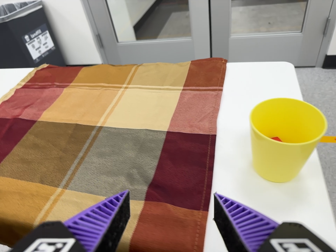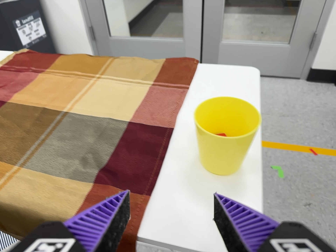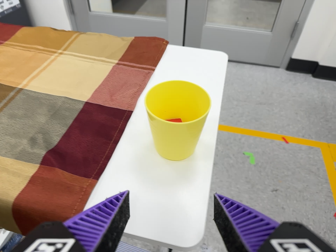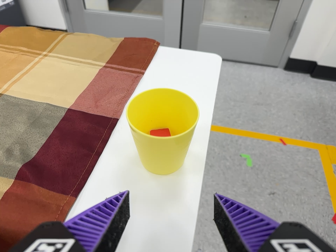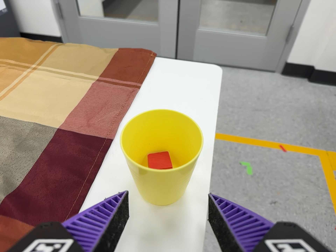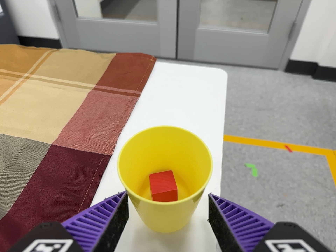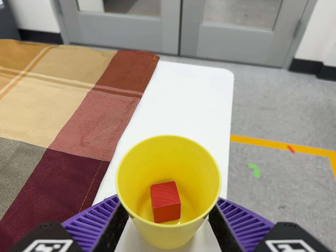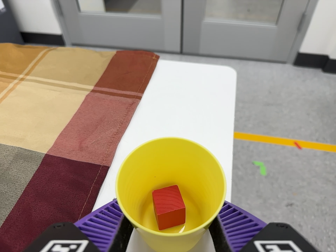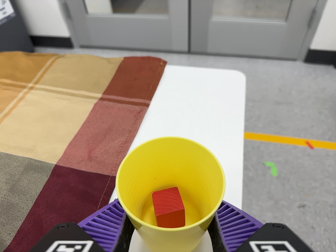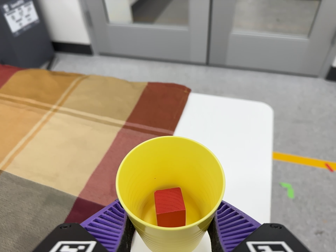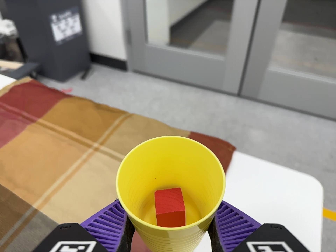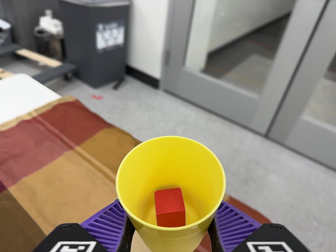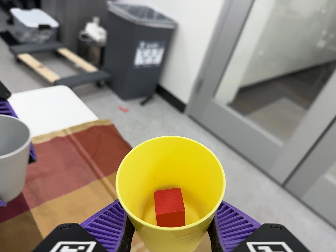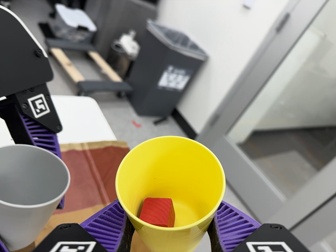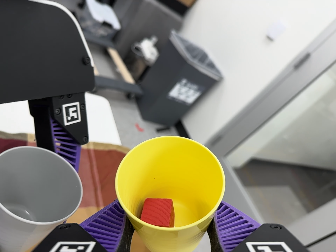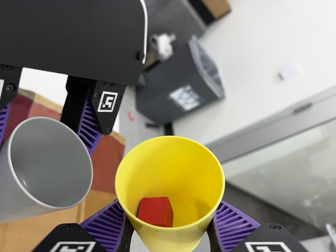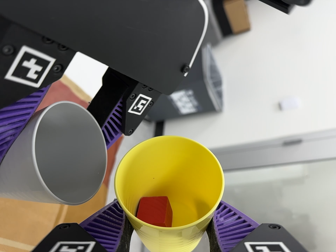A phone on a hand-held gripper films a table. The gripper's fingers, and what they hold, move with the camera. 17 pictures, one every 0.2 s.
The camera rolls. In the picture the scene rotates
clockwise.
0.0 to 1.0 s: The camera travels to its right, forward and toward the top of its view, about 14 cm, so close, fixed things drift to the left.
1.0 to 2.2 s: The scene slides to the right, as the camera pans about 15 degrees to its left. It travels toward the top of its view and to its left, about 22 cm, so close, fixed things drift downward. It rolls about its line of sight by about 20 degrees, and the scene rotates clockwise.
2.2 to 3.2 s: The camera travels to its left and toward the top of its view, about 22 cm, so close, fixed things drift to the right. Its aim tips toward the top of its view by about 10 degrees, and the scene shifts downward. It rolls about its line of sight by about 75 degrees, and the scene rotates clockwise.
The film runs forward here.
